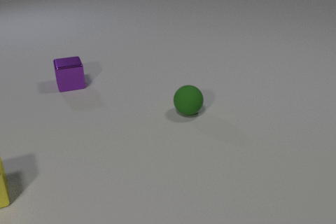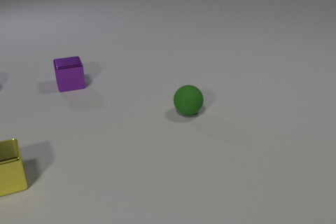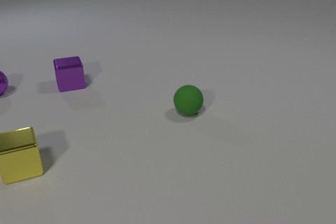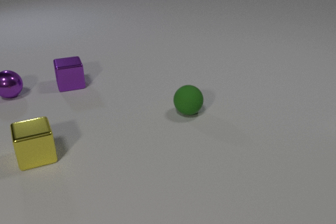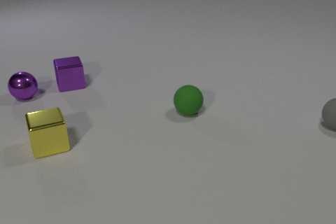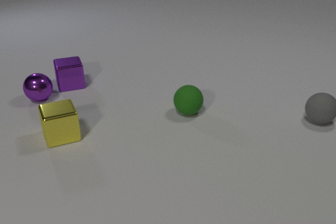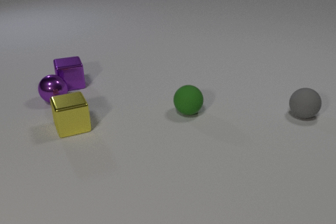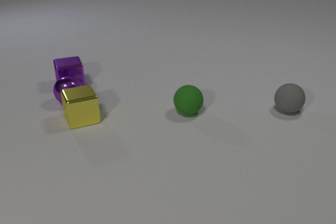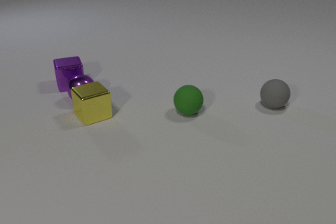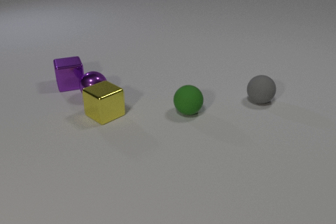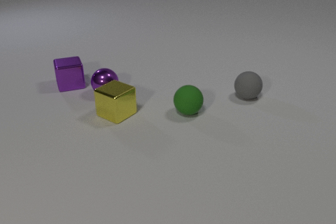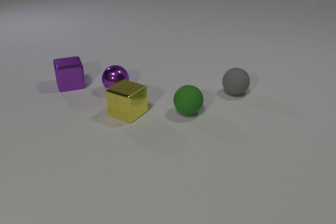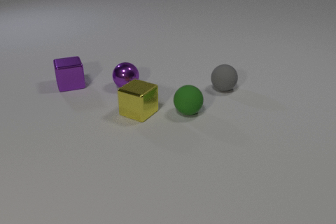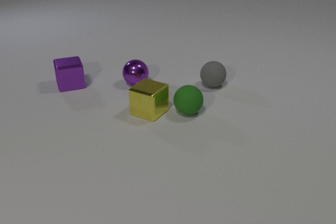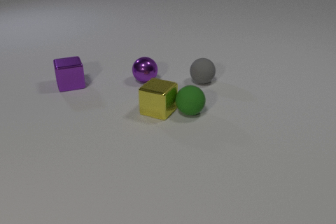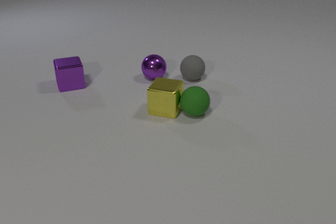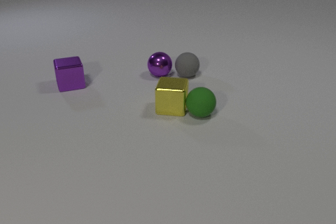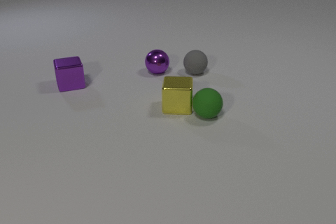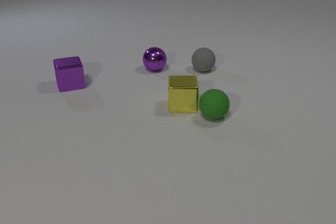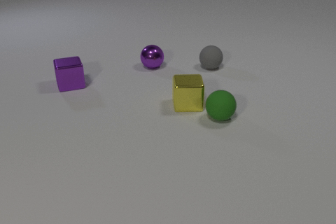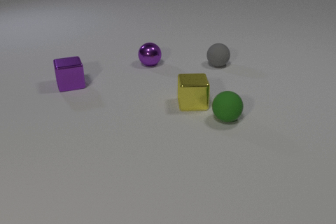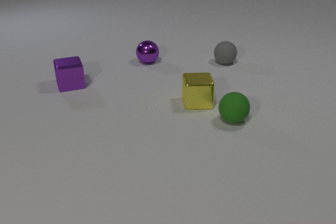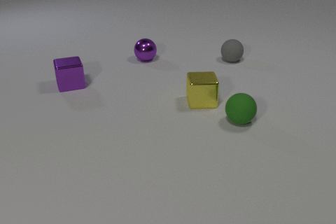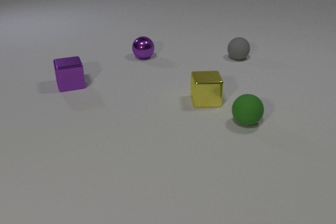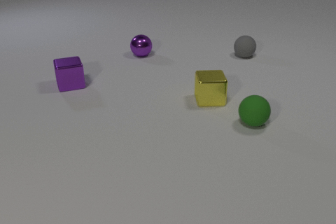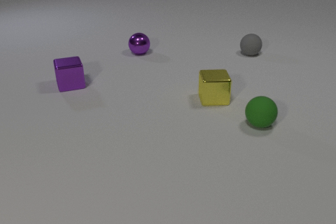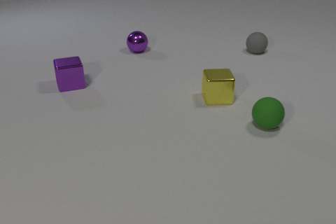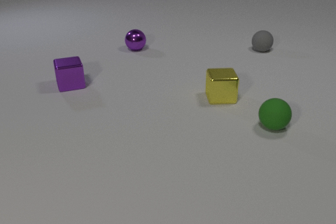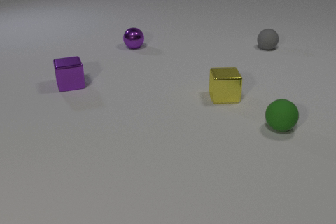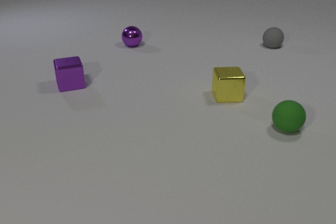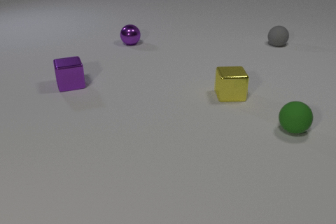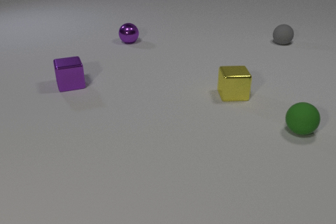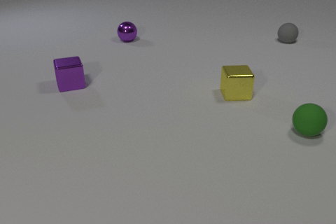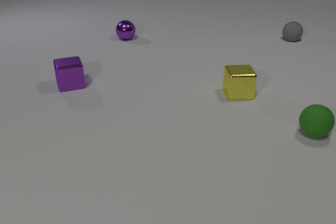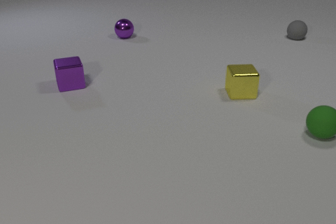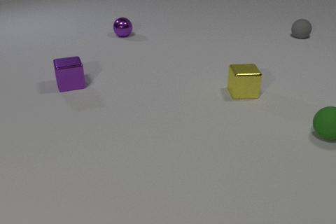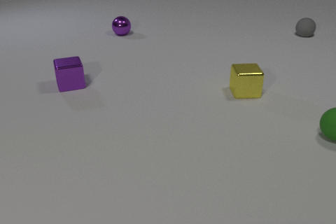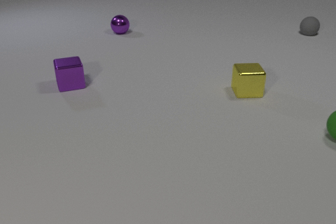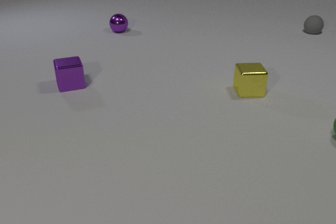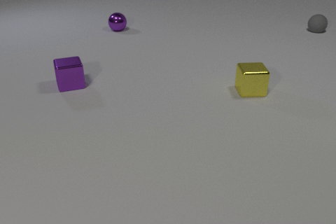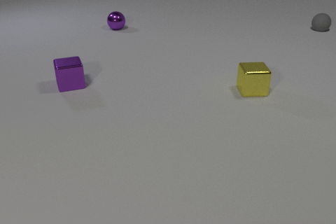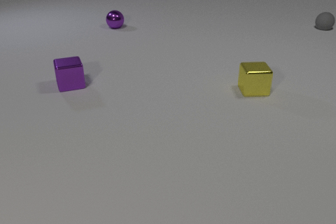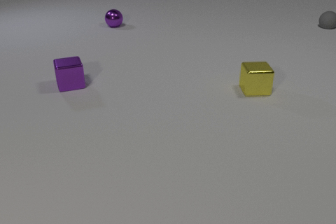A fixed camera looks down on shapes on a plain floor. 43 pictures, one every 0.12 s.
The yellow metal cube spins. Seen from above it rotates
counterclockwise.
The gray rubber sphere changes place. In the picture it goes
away from the camera.
0.00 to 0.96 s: The purple metal sphere comes in at the left edge, rolls to the right and toward the camera. The yellow metal cube slides away from the camera and to the right. The gray rubber sphere comes in at the right edge, rolls to the left. The purple metal sphere and the yellow metal cube collide.
0.96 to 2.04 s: The purple metal sphere rolls to the right and away from the camera. The yellow metal cube slides to the right, spins so that its near face slides to the right, counterclockwise seen from above. The gray rubber sphere rolls to the left and away from the camera. The green rubber sphere rolls to the right. The yellow metal cube and the green rubber sphere collide. The purple metal sphere and the gray rubber sphere collide.
2.04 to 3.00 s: The purple metal sphere rolls away from the camera. The yellow metal cube slides to the right and away from the camera. The gray rubber sphere rolls away from the camera and to the right. The green rubber sphere rolls to the right.
3.00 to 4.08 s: The purple metal sphere rolls away from the camera. The yellow metal cube slides to the right and away from the camera. The gray rubber sphere rolls away from the camera and to the right. The green rubber sphere rolls to the right.
4.08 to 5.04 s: The purple metal sphere rolls away from the camera. The yellow metal cube slides to the right and away from the camera. The gray rubber sphere rolls away from the camera and to the right. The green rubber sphere rolls to the right, leaves at the right edge.
How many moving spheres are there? 3.
What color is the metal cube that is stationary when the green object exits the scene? purple.
What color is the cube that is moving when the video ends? yellow.
